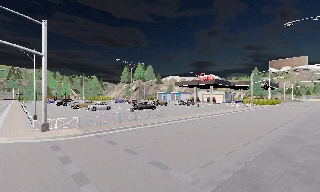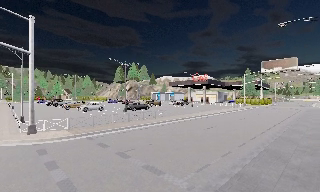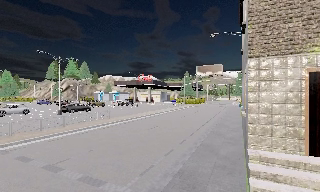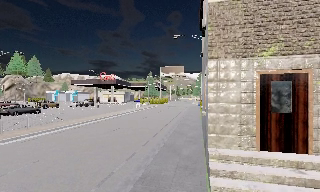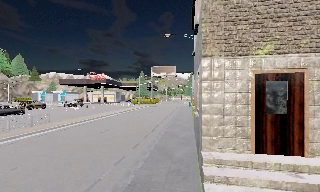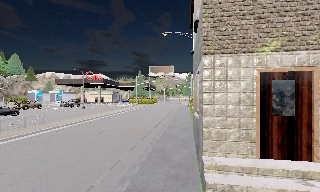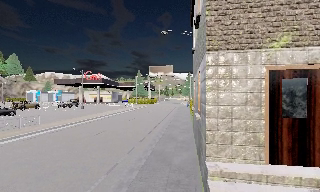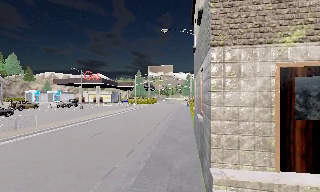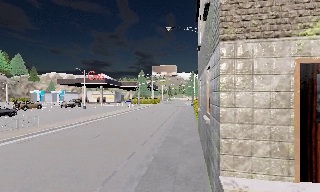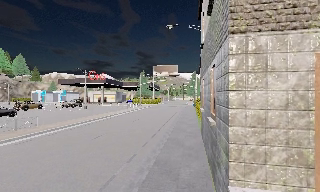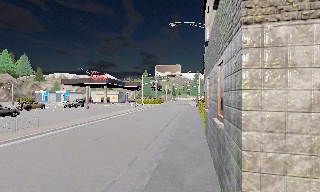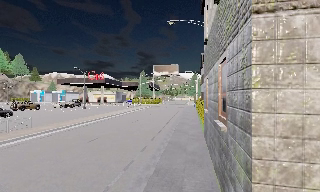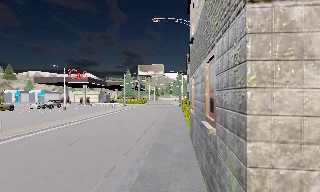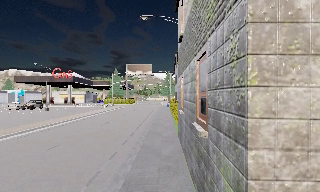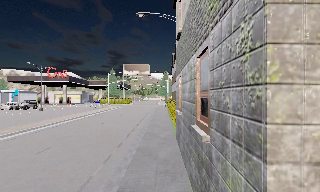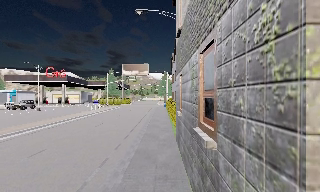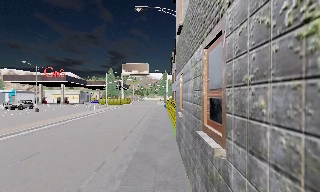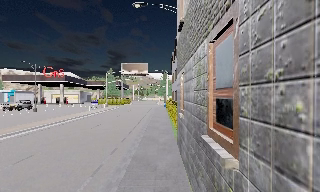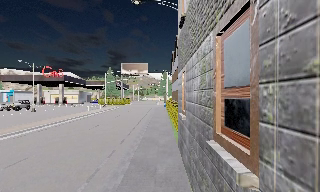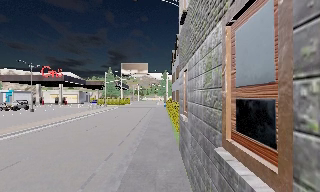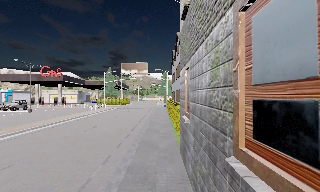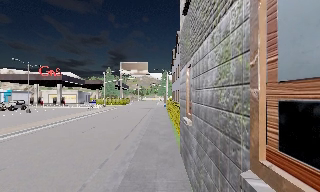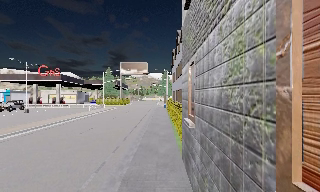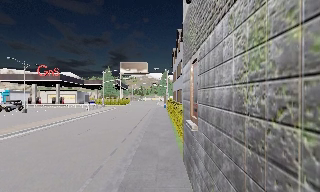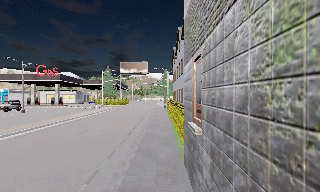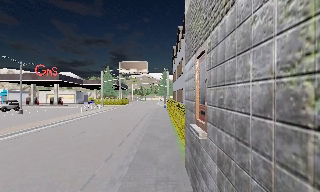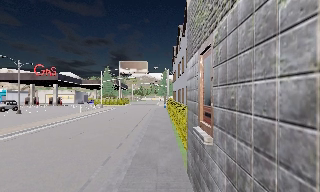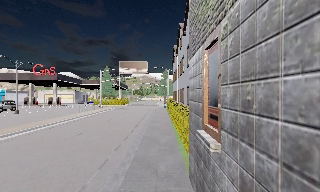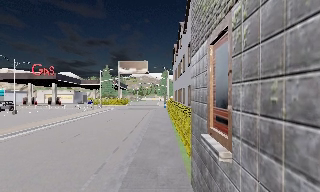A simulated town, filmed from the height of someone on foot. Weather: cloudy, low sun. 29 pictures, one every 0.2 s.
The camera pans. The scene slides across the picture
to the left.
The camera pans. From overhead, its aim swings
clockwise.
0.0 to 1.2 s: The camera pans to its right, which is clockwise from overhead, by about 40 degrees. It travels forward, about 2 m.
1.2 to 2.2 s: The camera travels forward, about 1.5 m, so what stands in front looms larger.
2.2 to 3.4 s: The scene slides to the left, as the camera pans about 10 degrees to its right. It travels forward, about 2 m, so what stands in front looms larger.
3.4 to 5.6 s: The camera travels forward, about 4 m, so what stands in front looms larger.
The film runs forward here.
